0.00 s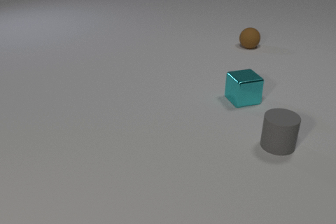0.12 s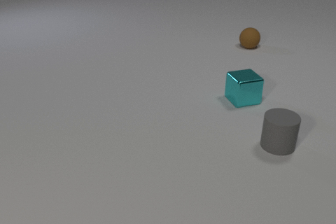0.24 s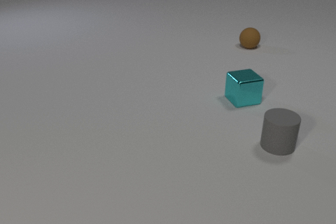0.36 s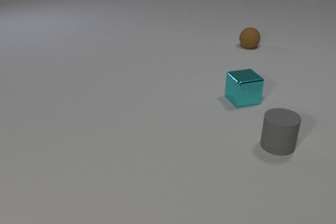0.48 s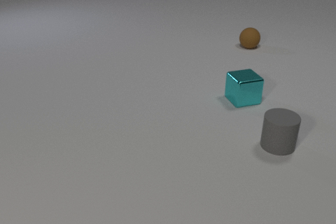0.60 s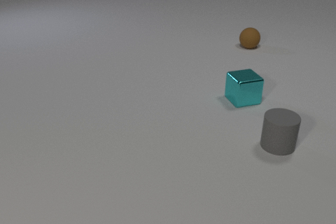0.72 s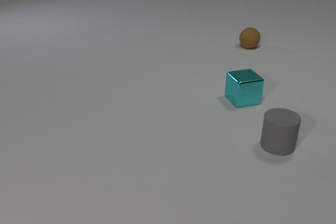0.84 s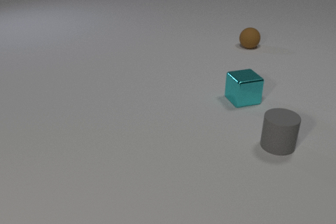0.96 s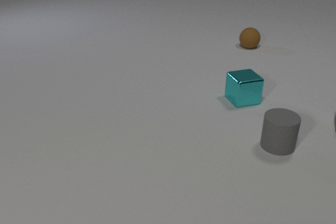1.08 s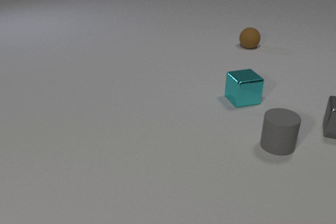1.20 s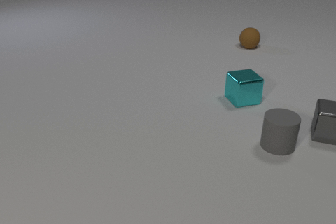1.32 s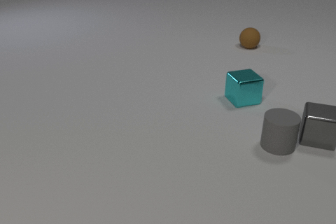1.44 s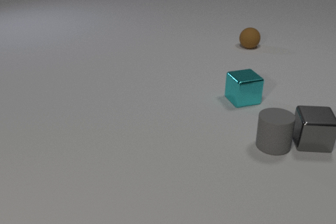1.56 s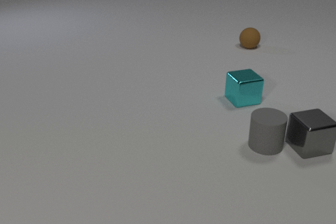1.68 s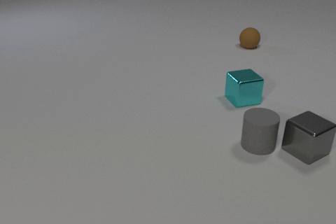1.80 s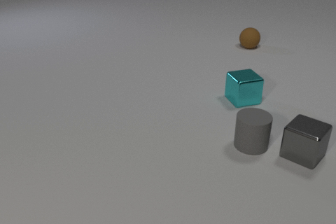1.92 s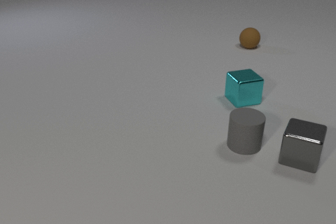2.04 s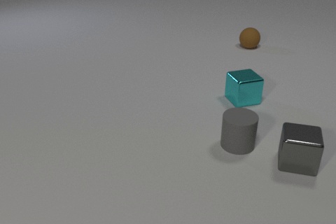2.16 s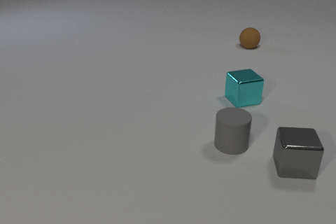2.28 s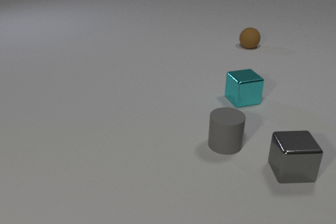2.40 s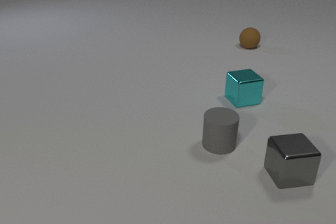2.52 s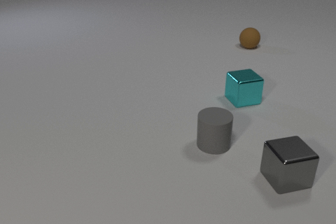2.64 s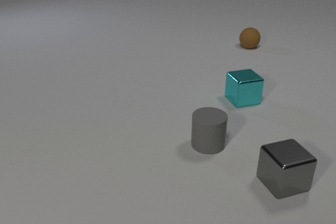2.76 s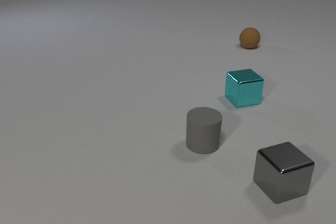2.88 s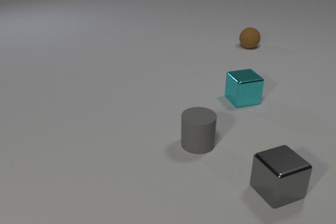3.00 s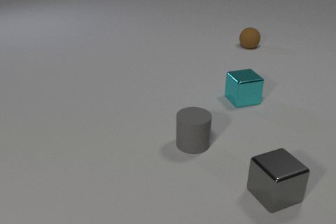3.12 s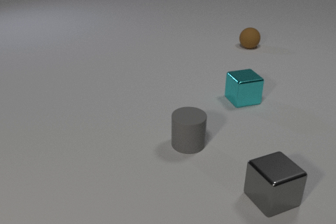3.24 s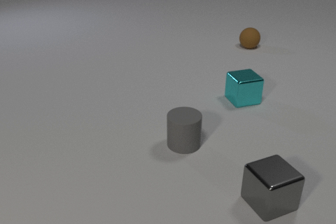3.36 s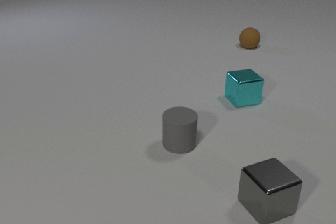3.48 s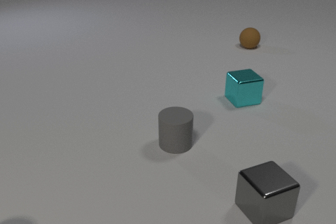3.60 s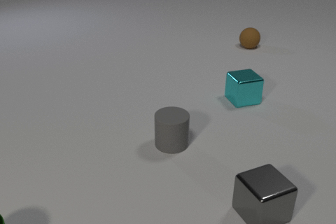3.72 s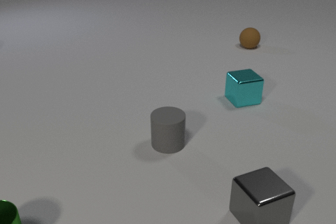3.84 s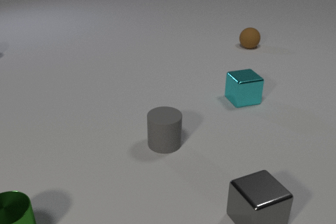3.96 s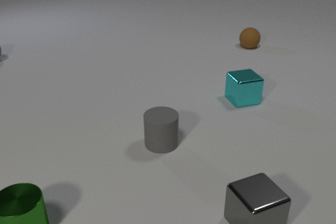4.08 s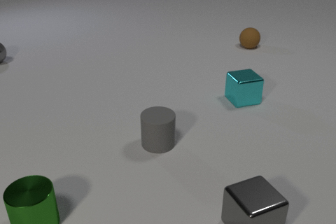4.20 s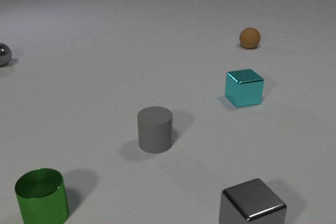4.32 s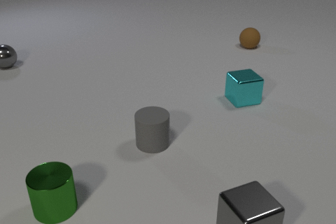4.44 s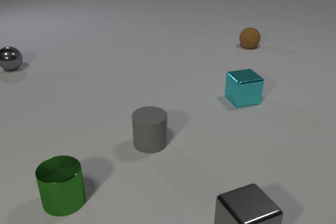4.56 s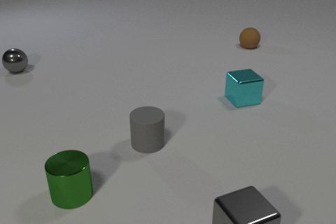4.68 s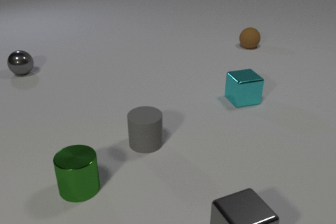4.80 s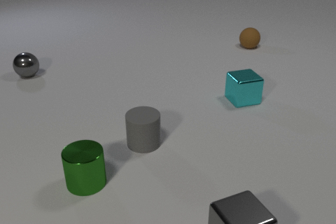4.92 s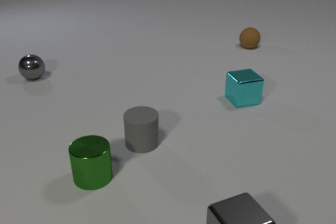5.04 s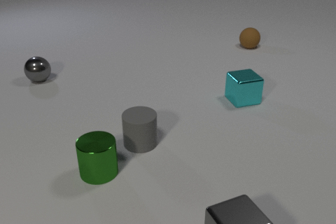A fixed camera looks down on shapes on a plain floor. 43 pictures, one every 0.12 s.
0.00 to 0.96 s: Next to nothing moves.
0.96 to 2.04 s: The gray metal cube slides toward the camera and to the left, spins so that its near face slides to the right, counterclockwise seen from above. The gray rubber cylinder slides to the left. The gray metal cube and the gray rubber cylinder collide.
2.04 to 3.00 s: The gray metal cube slides toward the camera, spins counterclockwise seen from above by about 45 degrees, its near face sliding to the right. The gray rubber cylinder slides to the left.
3.00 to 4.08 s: The gray metal cube slides toward the camera. The gray rubber cylinder slides to the left. The green metal cylinder comes in at the bottom edge, slides to the right and away from the camera. The gray metal sphere comes in at the left edge, rolls toward the camera.
4.08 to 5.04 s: The gray metal cube slides toward the camera and to the left. The gray rubber cylinder slides to the left. The green metal cylinder slides to the right and away from the camera. The gray metal sphere rolls toward the camera and to the right.
Are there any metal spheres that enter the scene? yes.
What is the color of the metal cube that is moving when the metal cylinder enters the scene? gray.
How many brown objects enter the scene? 0.
